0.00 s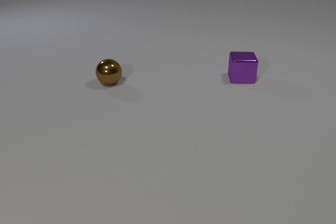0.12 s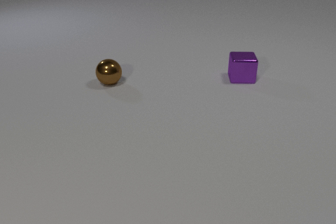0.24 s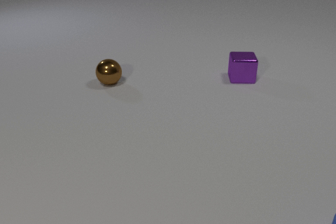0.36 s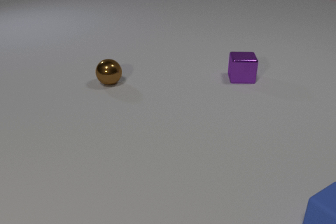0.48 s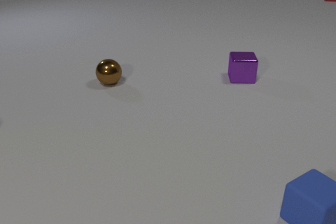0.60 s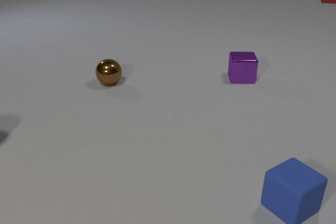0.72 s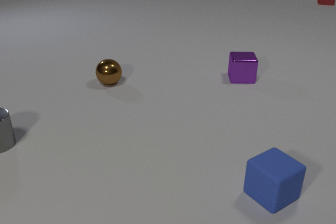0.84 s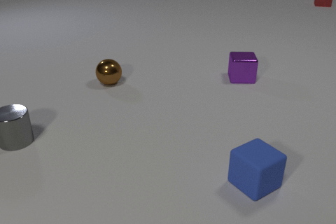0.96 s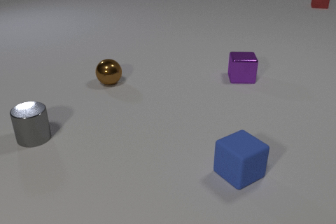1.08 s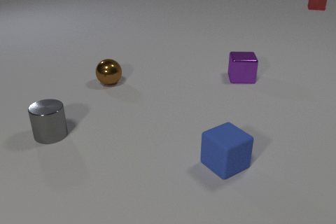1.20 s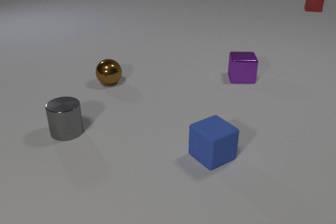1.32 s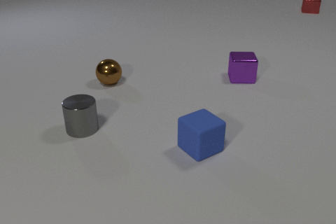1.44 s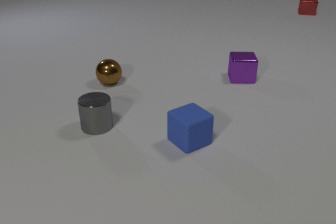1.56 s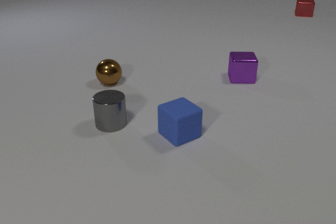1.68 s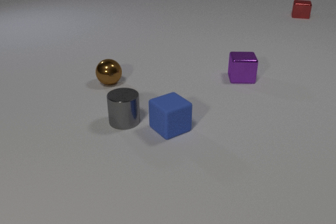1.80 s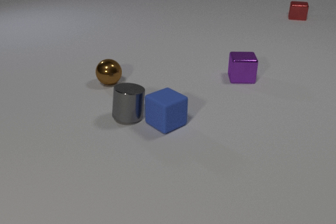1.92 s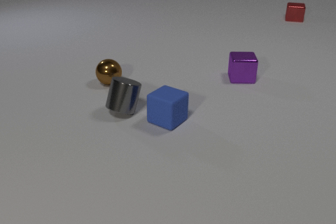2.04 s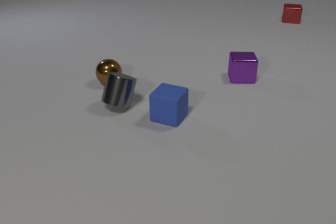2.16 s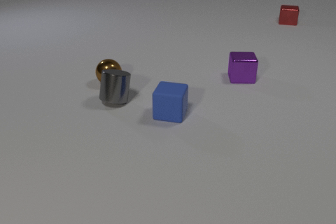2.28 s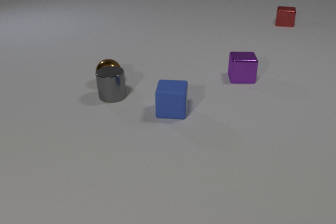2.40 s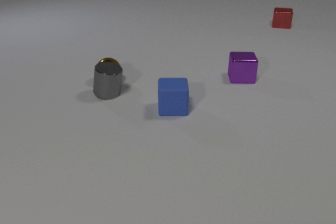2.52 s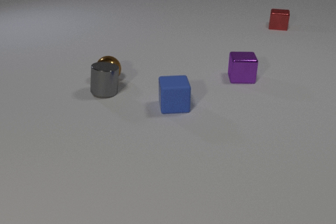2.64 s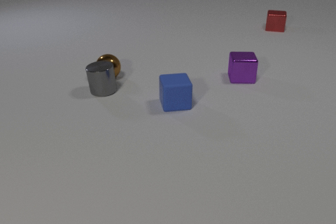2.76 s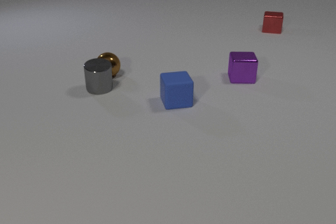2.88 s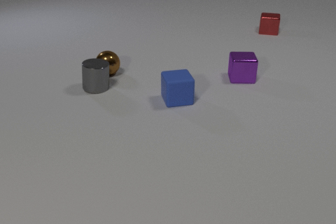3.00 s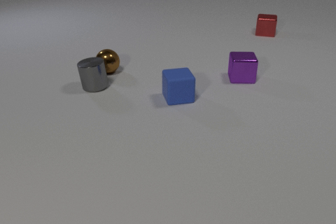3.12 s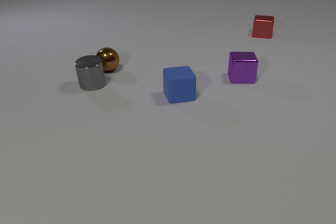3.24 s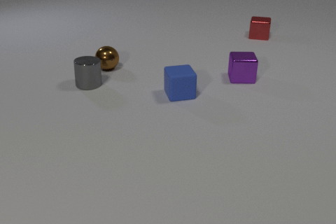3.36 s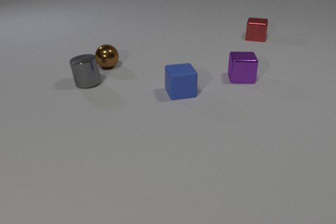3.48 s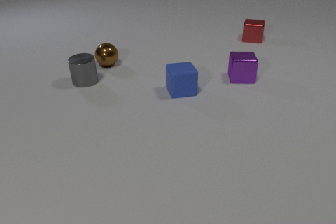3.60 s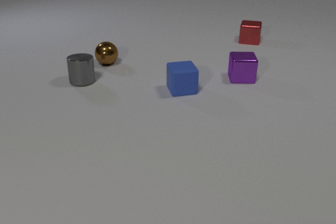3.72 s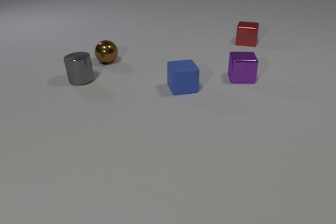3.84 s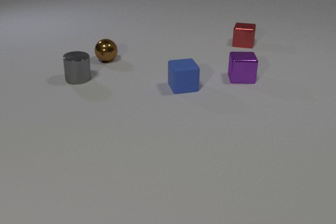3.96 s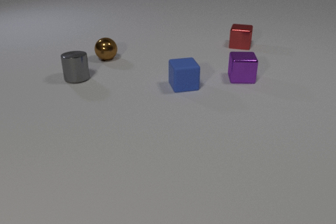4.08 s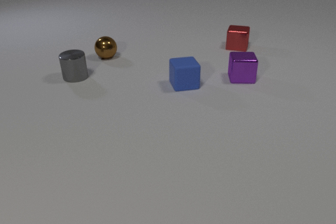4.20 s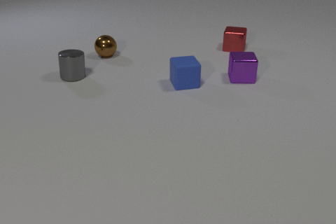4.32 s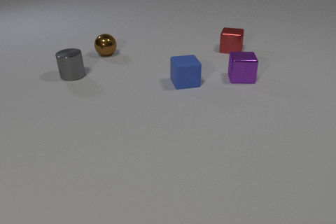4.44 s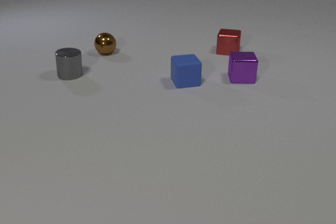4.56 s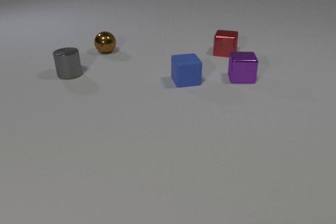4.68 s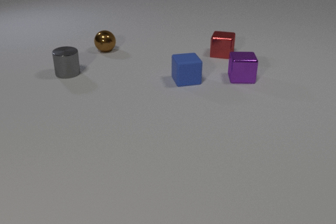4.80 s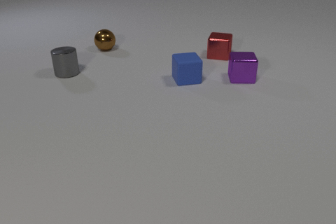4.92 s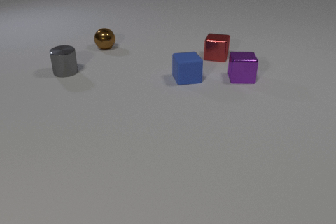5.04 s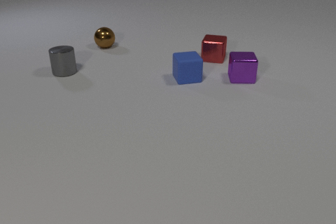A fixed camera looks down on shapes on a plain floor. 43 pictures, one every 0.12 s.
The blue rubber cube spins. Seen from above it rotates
counterclockwise.
The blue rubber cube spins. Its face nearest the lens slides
to the right.
0.00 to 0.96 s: The blue rubber cube comes in at the right edge, slides to the left and away from the camera. The gray metal cylinder comes in at the left edge, slides to the right. The red metal cube comes in at the top edge, slides toward the camera.
0.96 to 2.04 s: The blue rubber cube slides away from the camera and to the left, spins counterclockwise seen from above by about 30 degrees, its near face sliding to the right. The gray metal cylinder slides to the right and away from the camera. The red metal cube slides toward the camera and to the left. The blue rubber cube and the gray metal cylinder collide.
2.04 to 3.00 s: The blue rubber cube slides away from the camera, spins so that its near face slides to the right, counterclockwise seen from above. The gray metal cylinder slides away from the camera and to the left. The brown metal sphere rolls away from the camera. The red metal cube slides toward the camera and to the left. The gray metal cylinder and the brown metal sphere collide.
3.00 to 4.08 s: The blue rubber cube slides away from the camera. The gray metal cylinder slides away from the camera and to the left. The brown metal sphere rolls away from the camera. The red metal cube slides toward the camera and to the left.
4.08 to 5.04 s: The blue rubber cube slides away from the camera. The gray metal cylinder slides away from the camera and to the left. The brown metal sphere rolls away from the camera. The red metal cube slides toward the camera and to the left.
What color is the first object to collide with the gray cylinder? blue.
What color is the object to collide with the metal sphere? gray.
Are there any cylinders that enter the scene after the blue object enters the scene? yes.
